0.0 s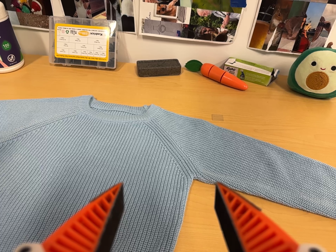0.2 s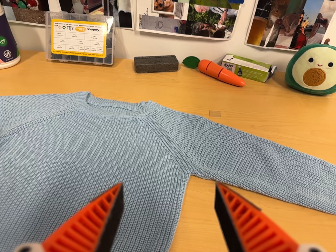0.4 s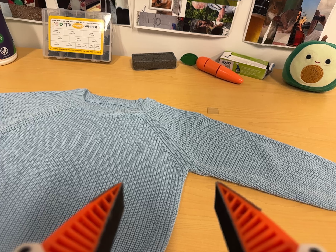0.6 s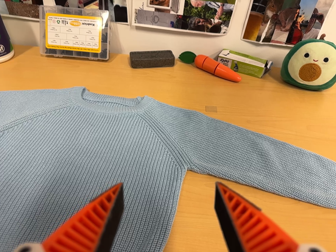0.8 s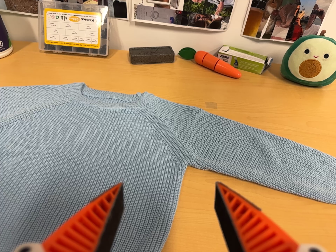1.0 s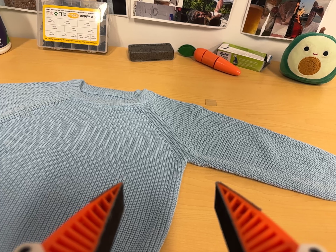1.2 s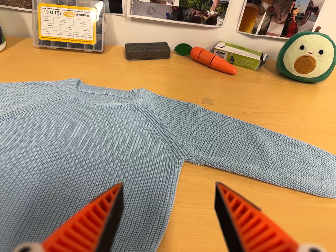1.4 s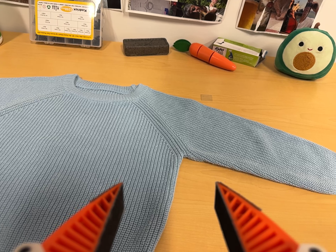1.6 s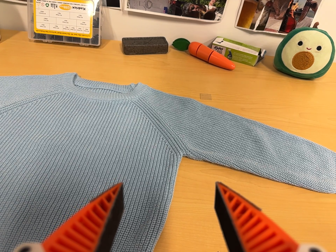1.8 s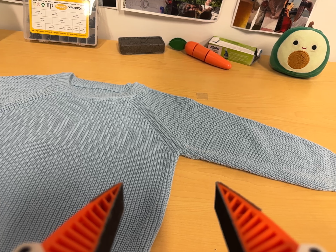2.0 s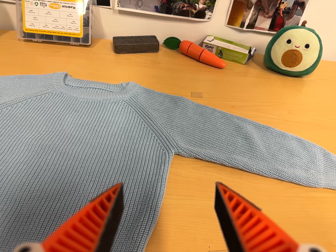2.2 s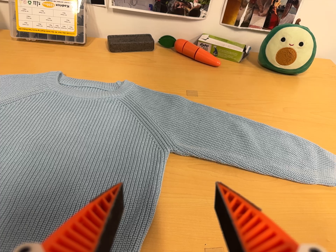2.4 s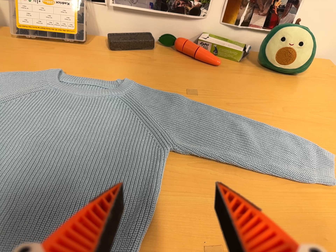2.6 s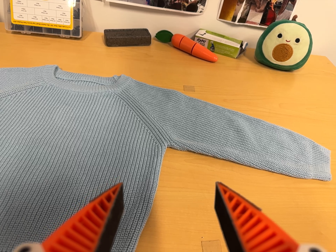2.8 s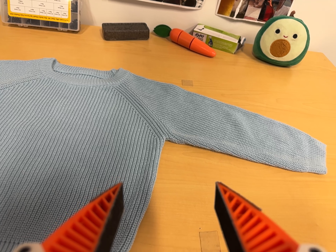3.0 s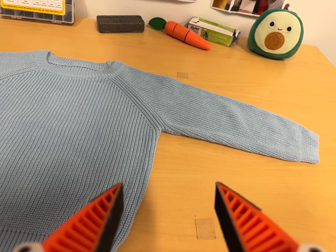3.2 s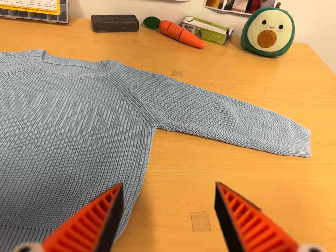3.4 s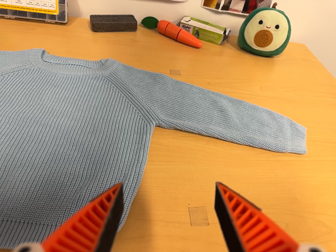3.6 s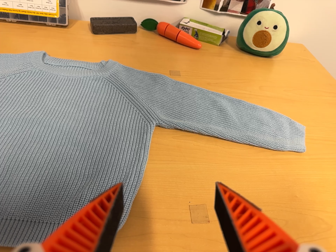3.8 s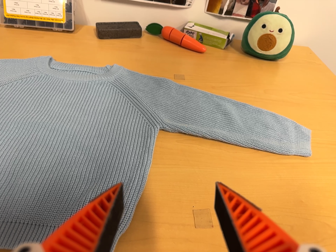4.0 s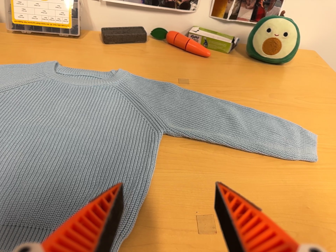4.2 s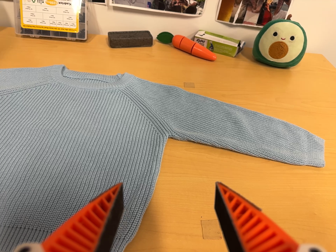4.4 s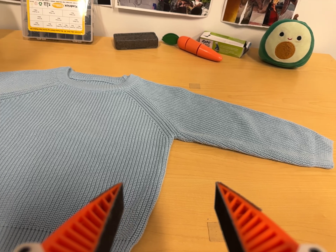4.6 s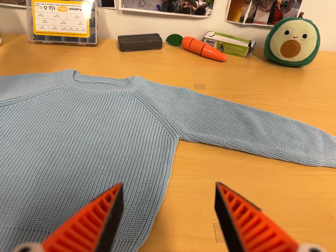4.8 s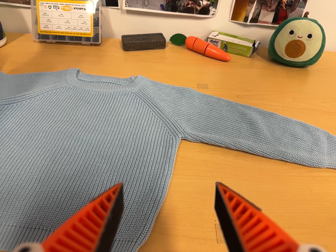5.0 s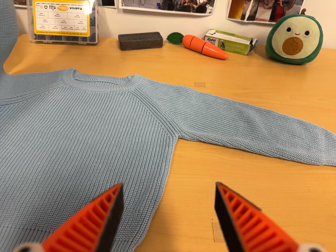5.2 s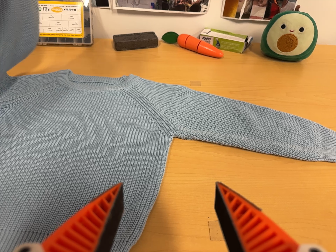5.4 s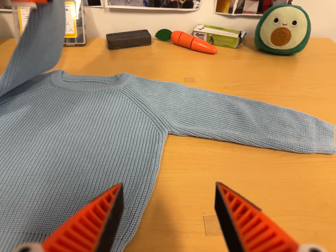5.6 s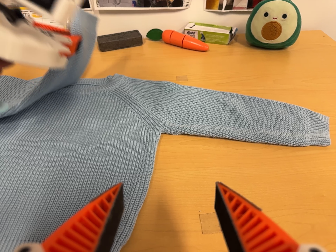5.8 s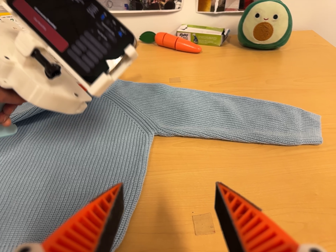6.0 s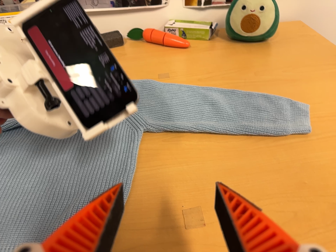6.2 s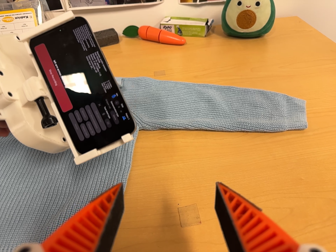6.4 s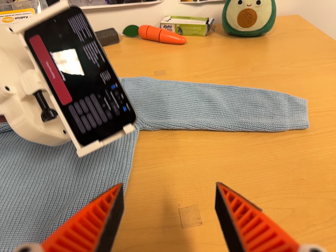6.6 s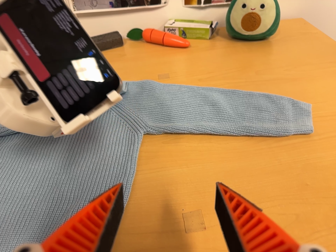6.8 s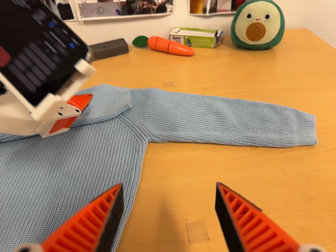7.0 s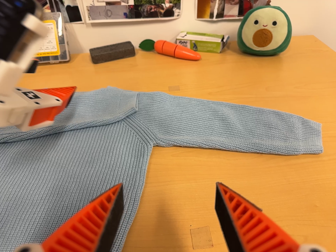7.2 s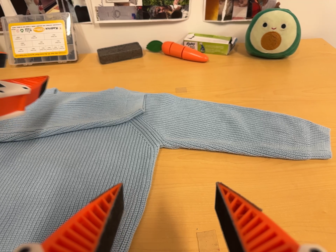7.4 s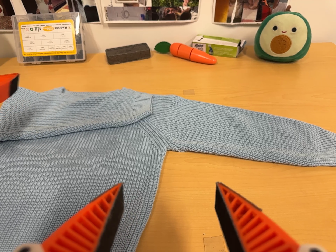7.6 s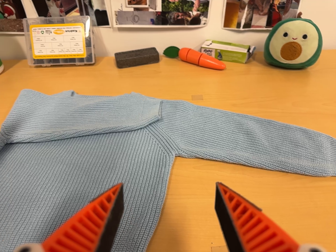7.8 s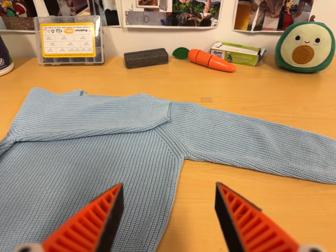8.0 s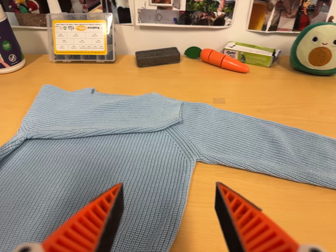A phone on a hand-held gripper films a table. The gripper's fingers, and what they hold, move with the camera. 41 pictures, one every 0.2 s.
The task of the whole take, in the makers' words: left arm across.
0.0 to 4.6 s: The camera travels toward the bottom of its view, about 5 cm, so close, fixed things drift upward.
4.6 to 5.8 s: The camera travels to its right, about 5 cm, so close, fixed things drift to the left.
5.8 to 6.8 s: The camera shifts only a little, or ends up much as it began.
6.8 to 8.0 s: The camera travels to its left, about 5 cm, so close, fixed things drift to the right. It rolls about its line of sight by about 10 degrees, and the scene rotates clockwise.
The film runs forward here.
